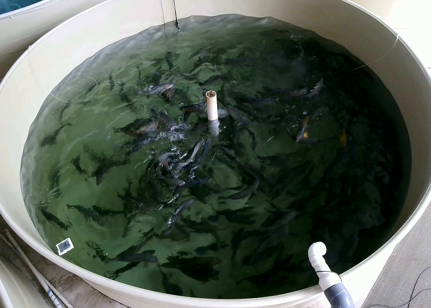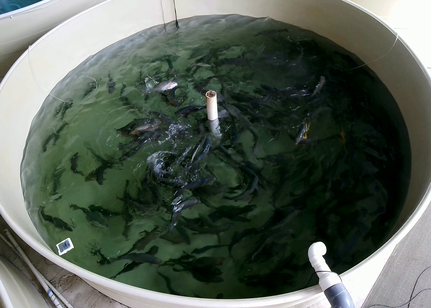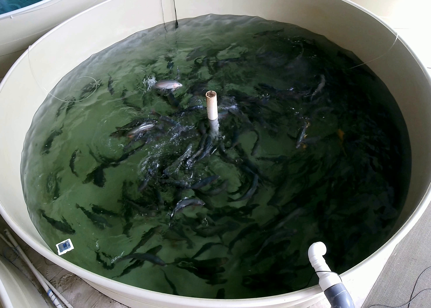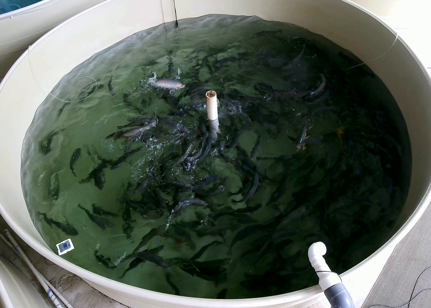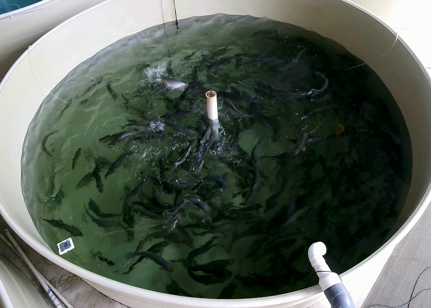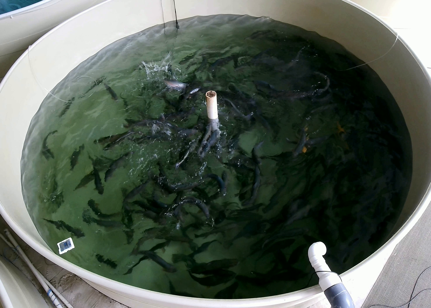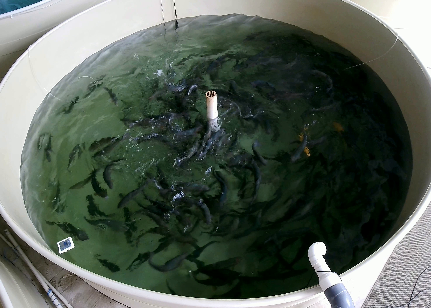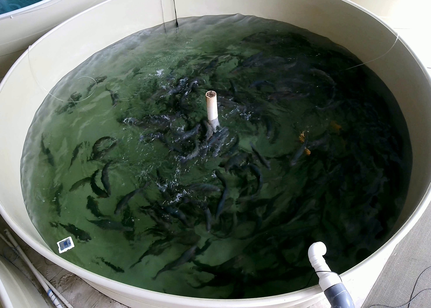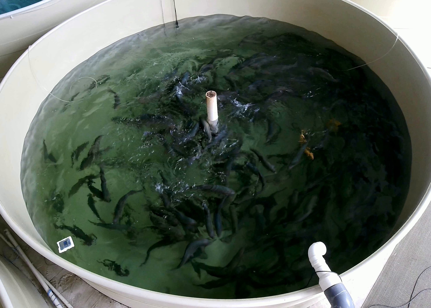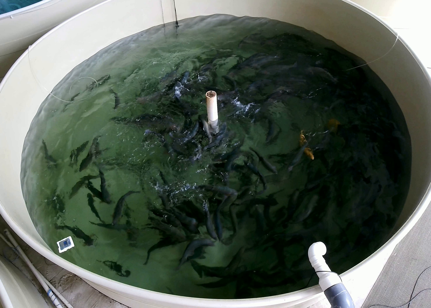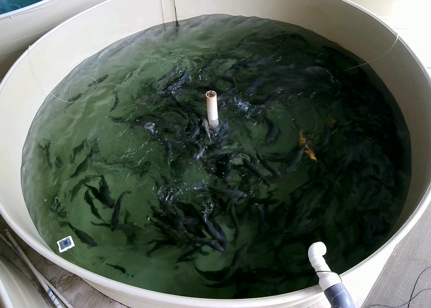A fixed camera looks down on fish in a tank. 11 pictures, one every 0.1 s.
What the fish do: Weak feeding.
